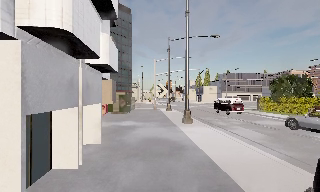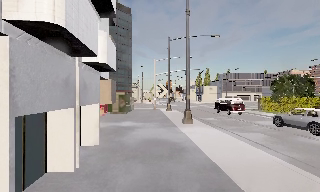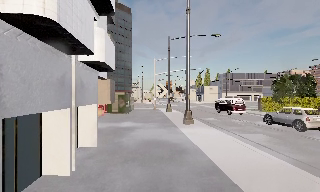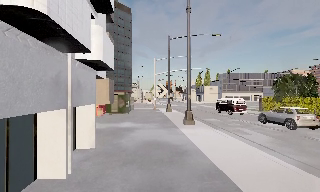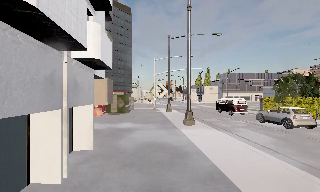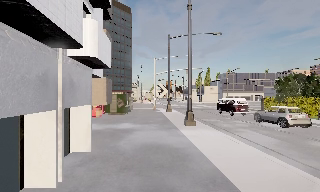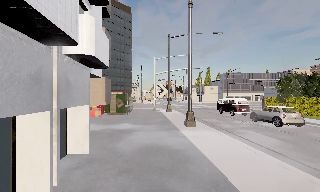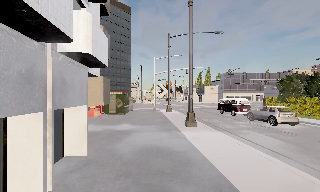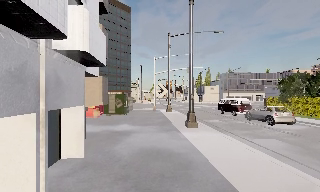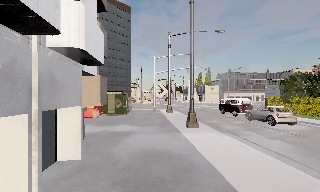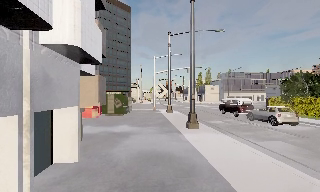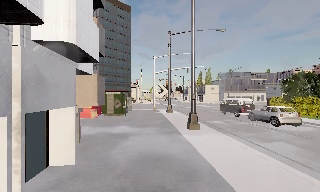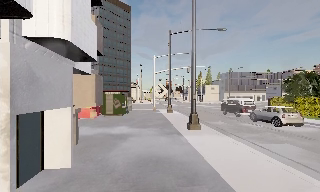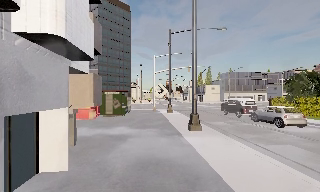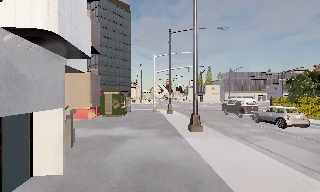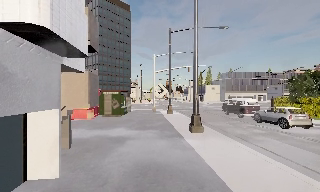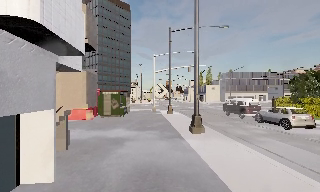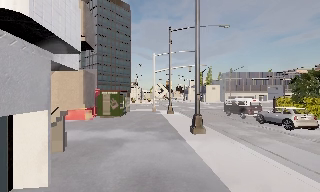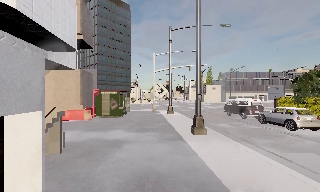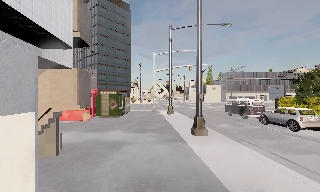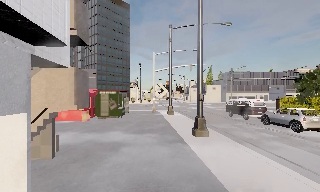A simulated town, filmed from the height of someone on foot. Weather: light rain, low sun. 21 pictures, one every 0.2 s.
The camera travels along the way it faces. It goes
forward.
0.0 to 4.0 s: The camera travels forward, about 4 m, so what stands in front looms larger.
The film runs forward here.
